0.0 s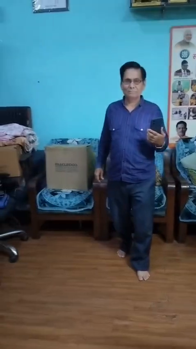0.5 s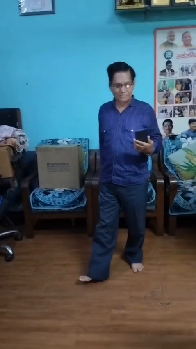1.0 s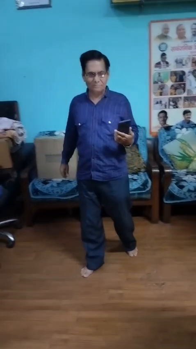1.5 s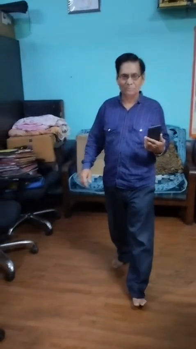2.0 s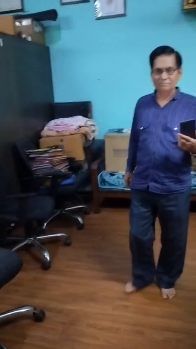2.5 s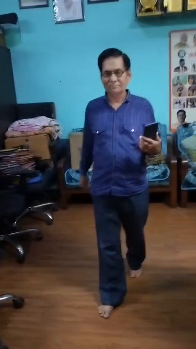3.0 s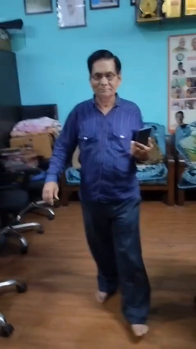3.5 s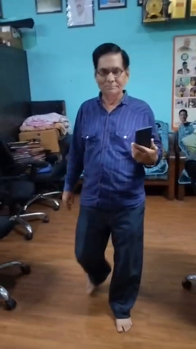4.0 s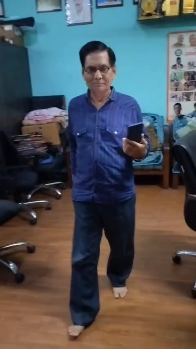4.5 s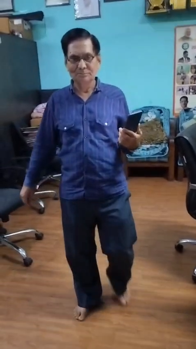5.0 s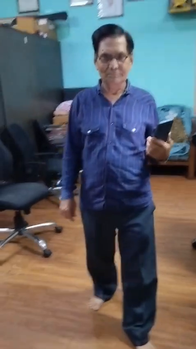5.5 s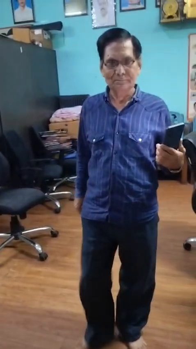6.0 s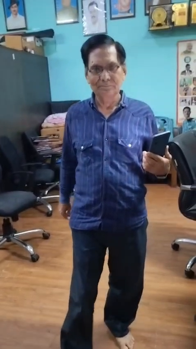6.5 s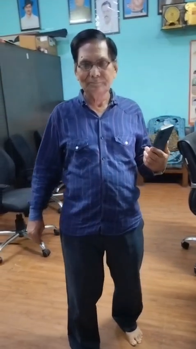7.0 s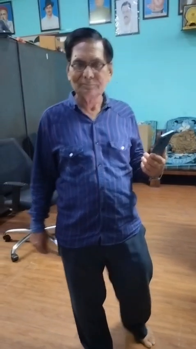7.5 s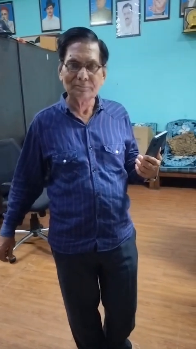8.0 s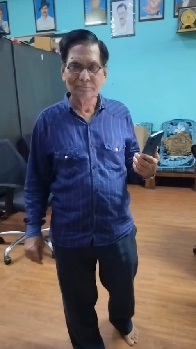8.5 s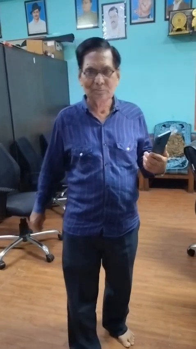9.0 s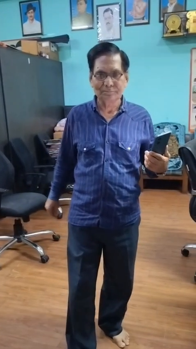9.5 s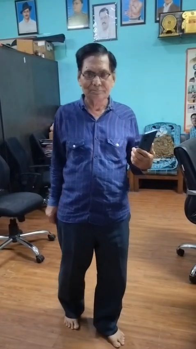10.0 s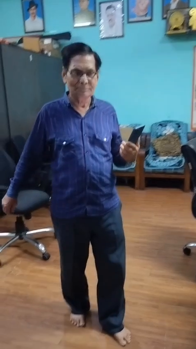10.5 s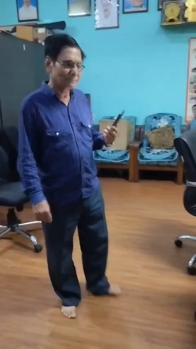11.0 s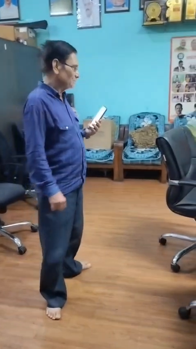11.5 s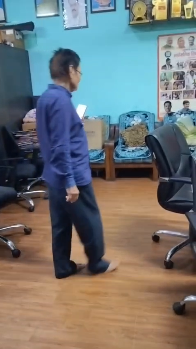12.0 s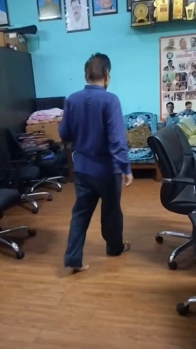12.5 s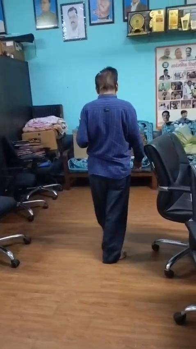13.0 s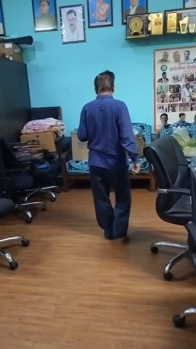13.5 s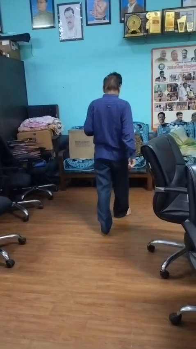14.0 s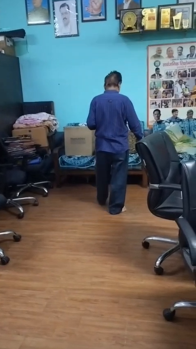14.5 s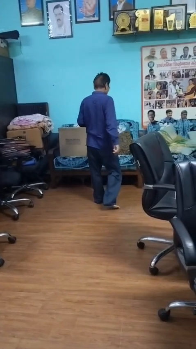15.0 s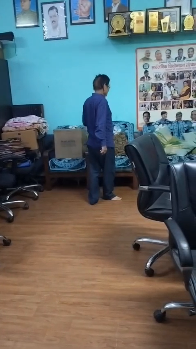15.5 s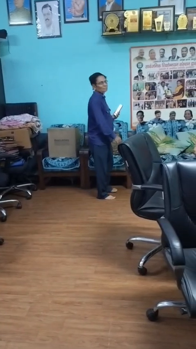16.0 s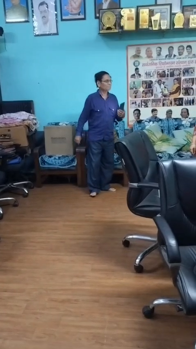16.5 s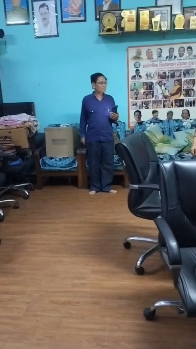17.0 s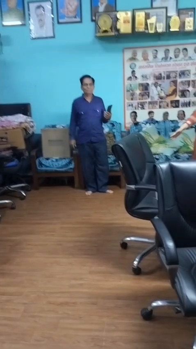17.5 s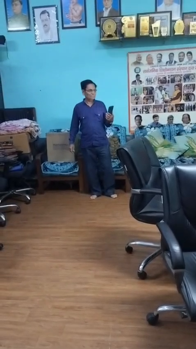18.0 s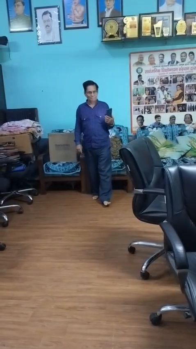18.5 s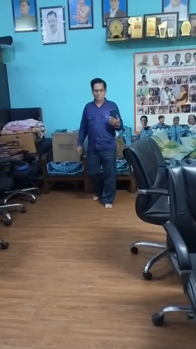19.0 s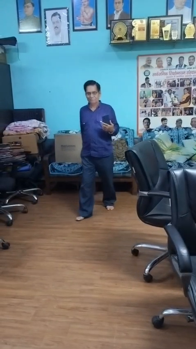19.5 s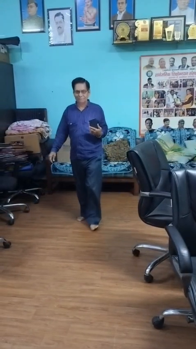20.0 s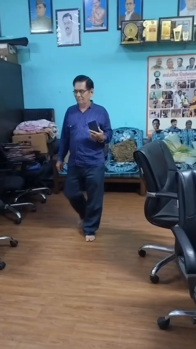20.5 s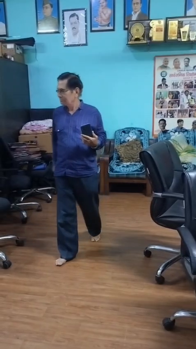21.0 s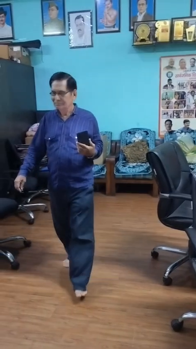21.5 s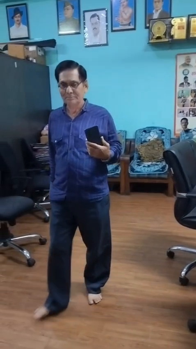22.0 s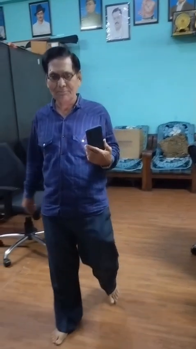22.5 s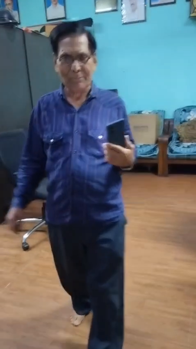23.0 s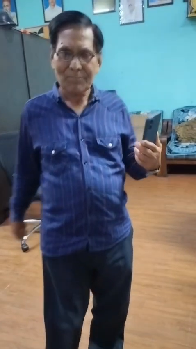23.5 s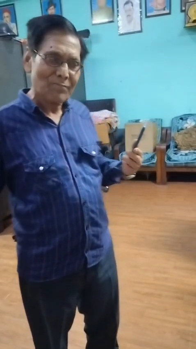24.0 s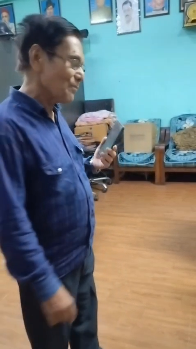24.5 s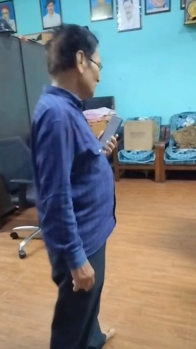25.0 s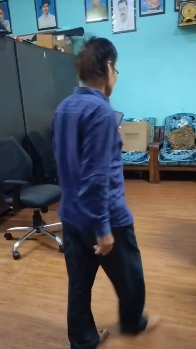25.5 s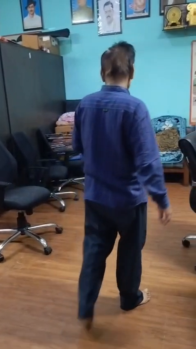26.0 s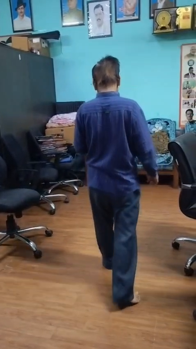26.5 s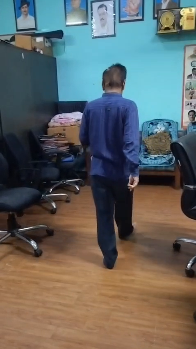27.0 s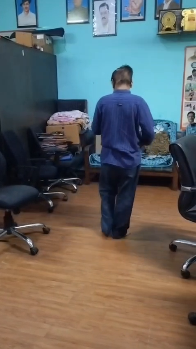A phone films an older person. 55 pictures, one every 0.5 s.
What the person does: Walking.
